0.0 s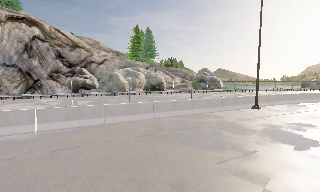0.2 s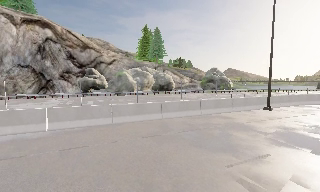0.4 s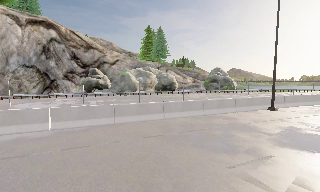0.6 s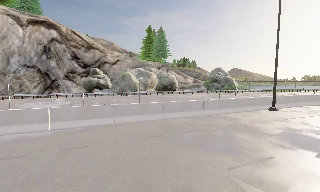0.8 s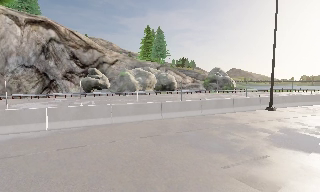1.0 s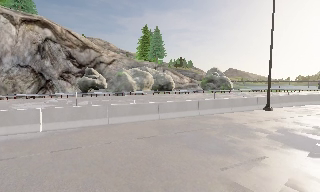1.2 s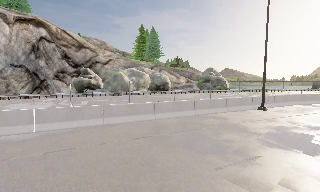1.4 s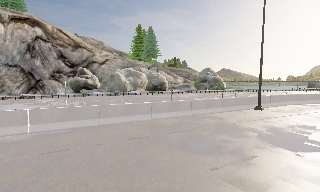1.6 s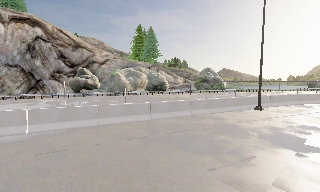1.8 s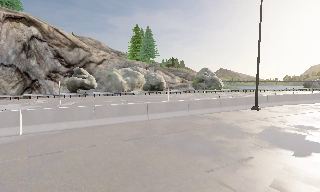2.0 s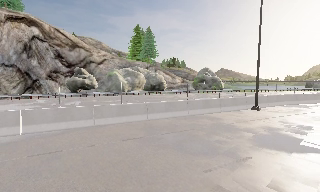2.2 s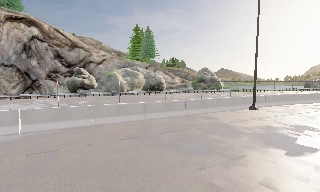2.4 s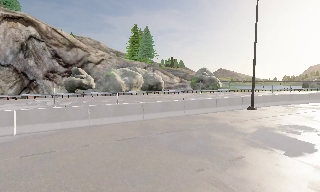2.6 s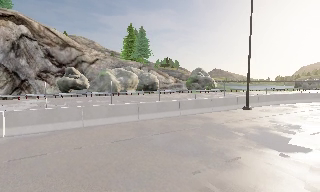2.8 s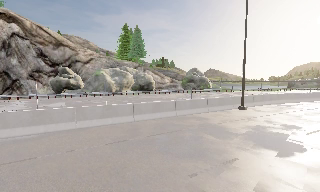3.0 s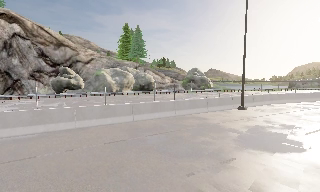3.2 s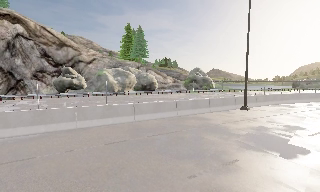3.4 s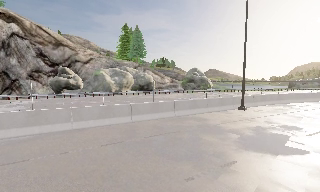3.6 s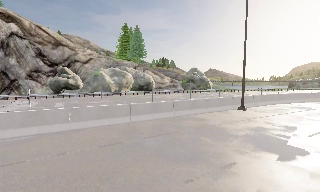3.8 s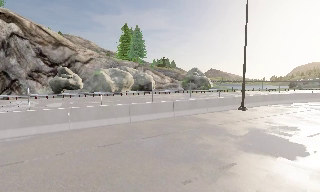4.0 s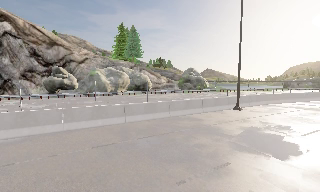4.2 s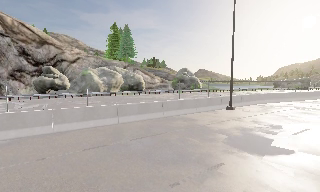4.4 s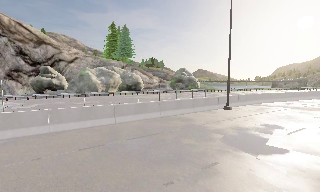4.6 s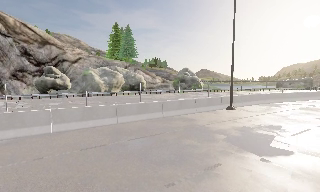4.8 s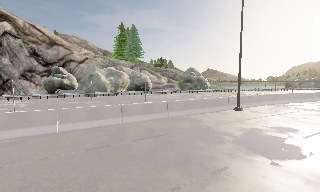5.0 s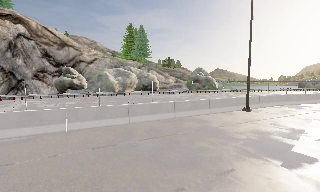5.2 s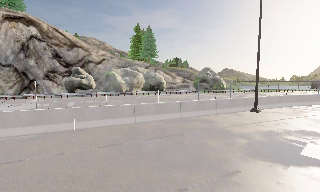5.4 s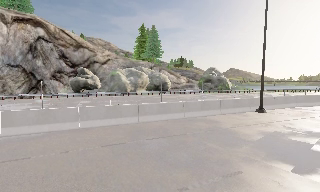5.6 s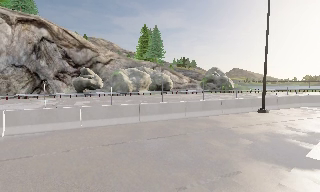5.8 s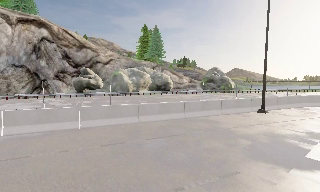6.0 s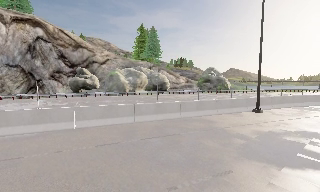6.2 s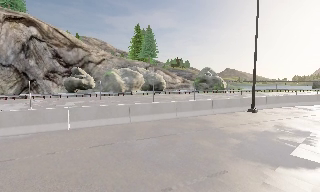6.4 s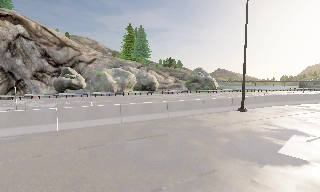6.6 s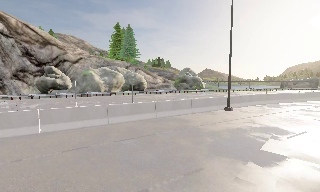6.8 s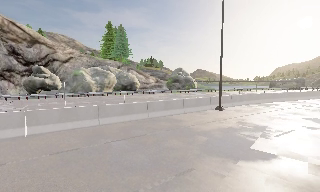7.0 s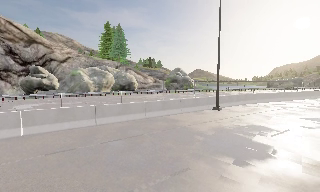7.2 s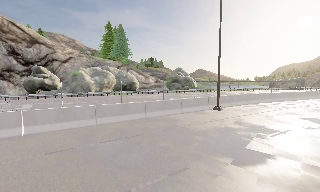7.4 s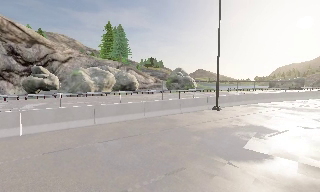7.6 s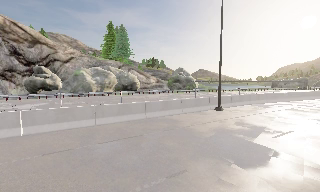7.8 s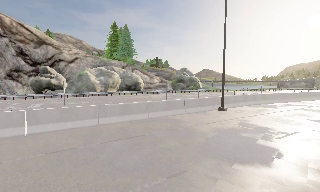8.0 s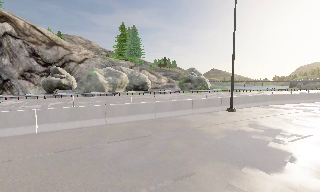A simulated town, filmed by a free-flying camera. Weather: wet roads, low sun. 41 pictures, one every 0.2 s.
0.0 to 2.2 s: The camera travels to its right, about 1 m, so close, fixed things drift to the left.
2.2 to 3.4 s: The camera travels forward, about 0.5 m, so what stands in front looms larger.
3.4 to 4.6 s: The camera shifts only a little, or ends up much as it began.
4.6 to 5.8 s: The camera swings to its left by about 10 degrees, and the scene slides to the right.
5.8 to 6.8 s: The camera swings to its right by about 10 degrees, and the scene slides to the left.
6.8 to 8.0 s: The camera shifts only a little, or ends up much as it began.
The film runs forward here.
